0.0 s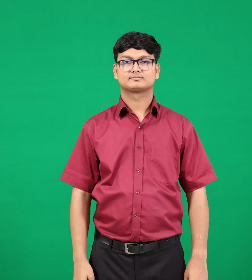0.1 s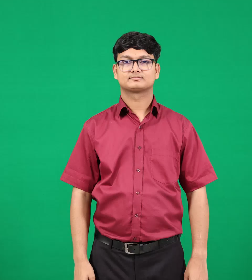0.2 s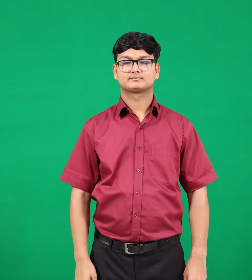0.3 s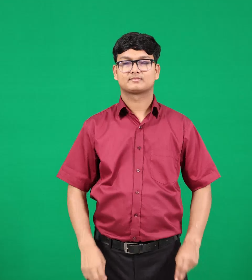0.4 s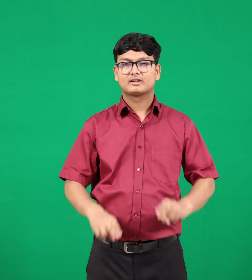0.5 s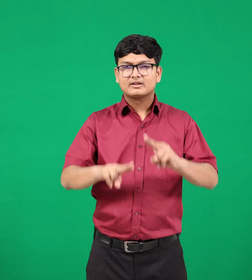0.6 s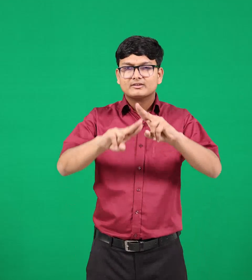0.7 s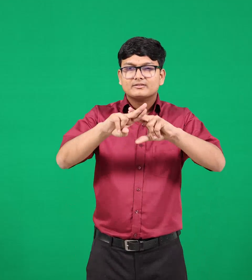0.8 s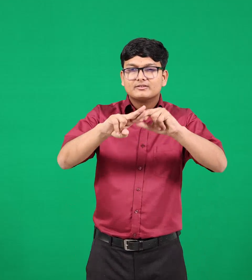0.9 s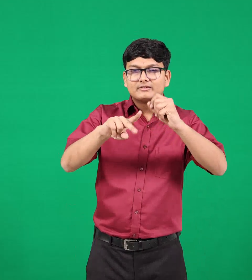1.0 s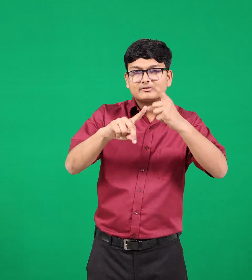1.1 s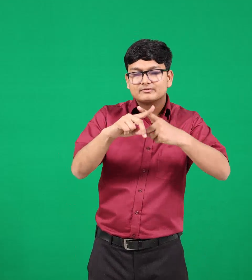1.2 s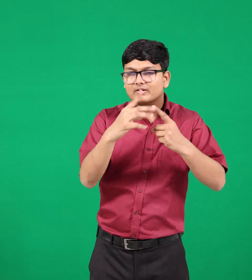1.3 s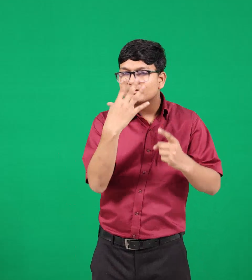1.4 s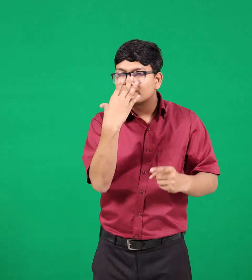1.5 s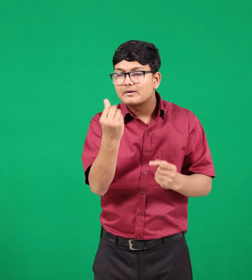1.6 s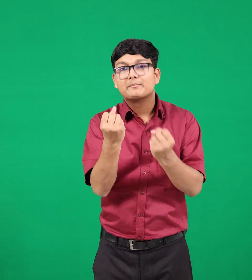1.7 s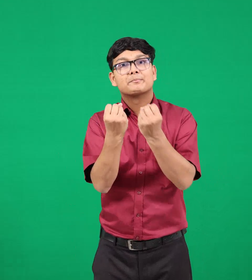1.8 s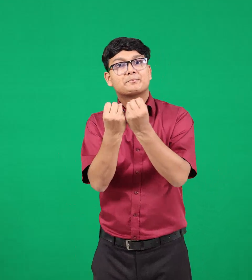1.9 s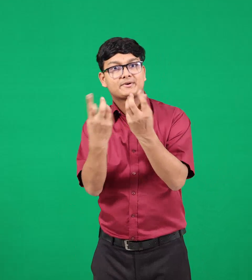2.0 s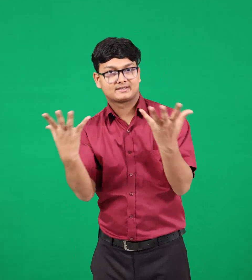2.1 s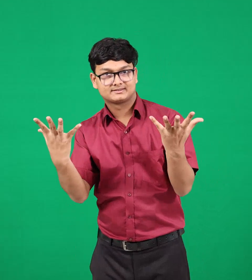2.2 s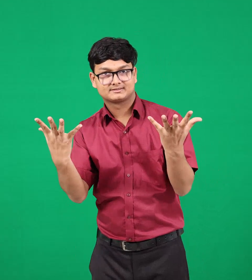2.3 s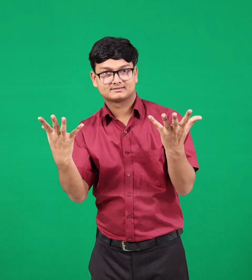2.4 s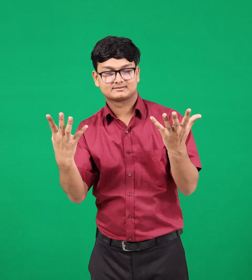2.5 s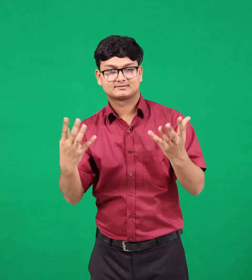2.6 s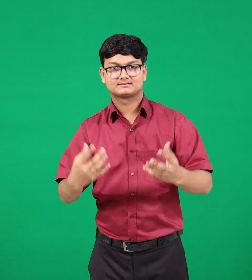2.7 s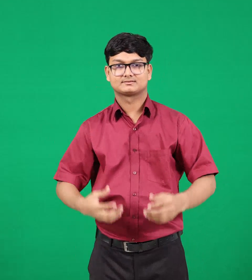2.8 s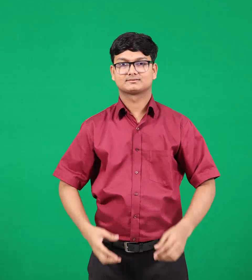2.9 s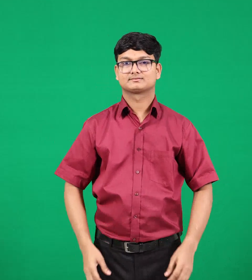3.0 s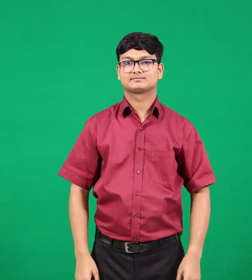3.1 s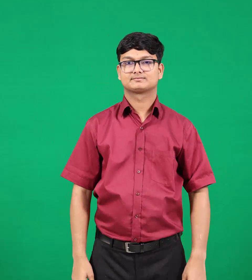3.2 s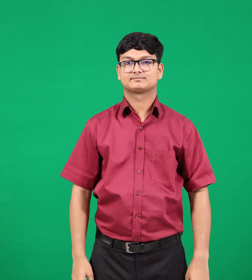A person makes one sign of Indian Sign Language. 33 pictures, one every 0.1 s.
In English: foxes
